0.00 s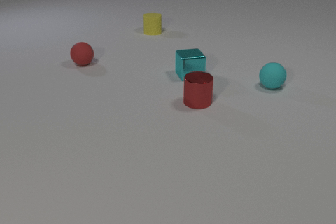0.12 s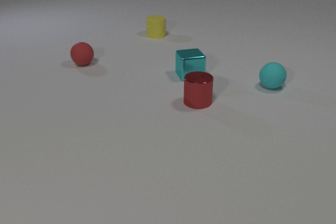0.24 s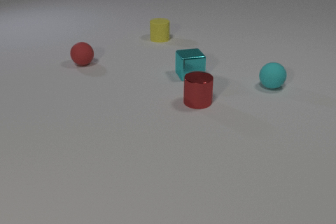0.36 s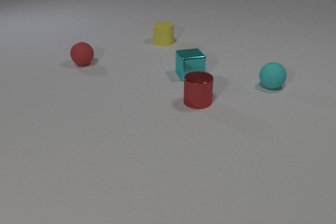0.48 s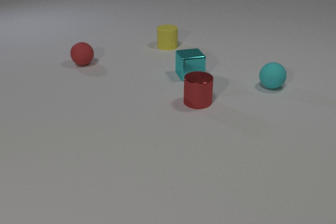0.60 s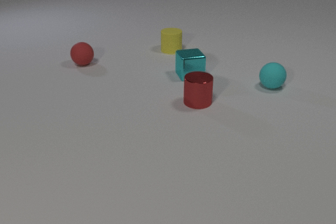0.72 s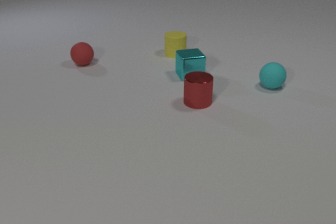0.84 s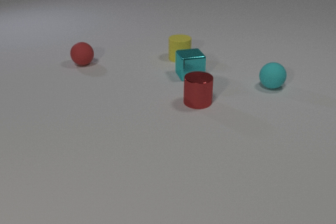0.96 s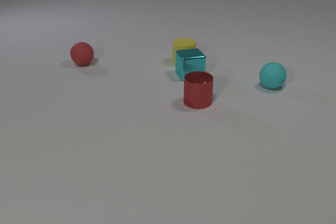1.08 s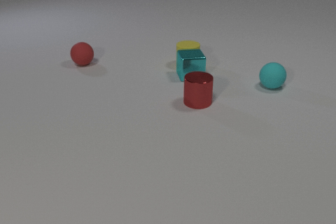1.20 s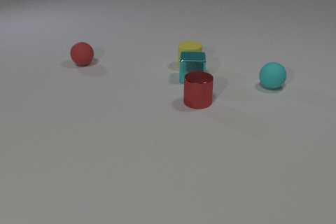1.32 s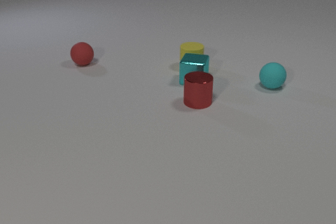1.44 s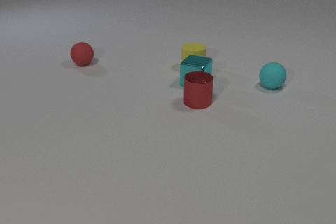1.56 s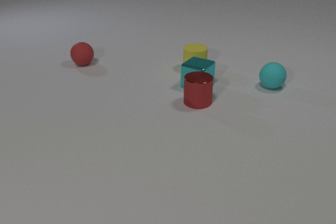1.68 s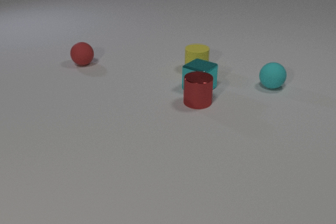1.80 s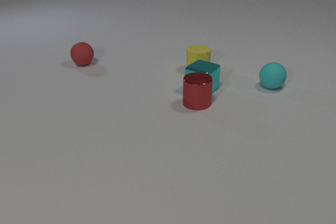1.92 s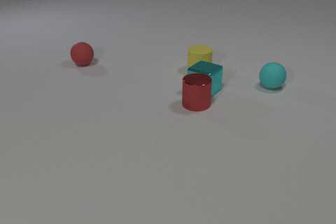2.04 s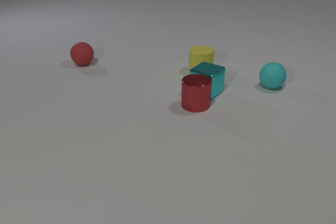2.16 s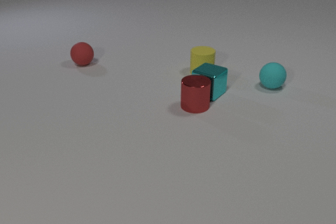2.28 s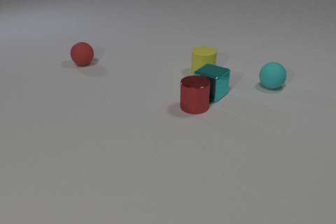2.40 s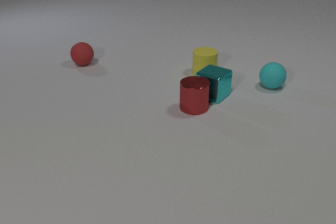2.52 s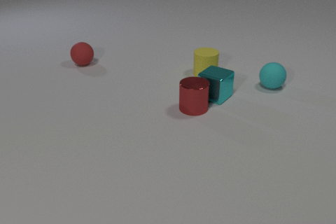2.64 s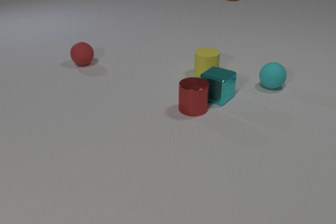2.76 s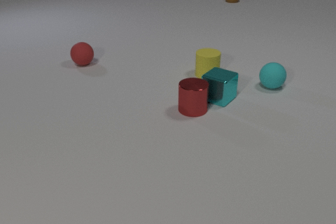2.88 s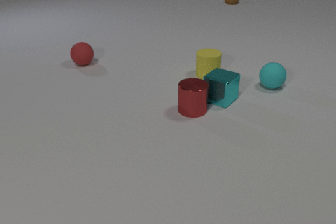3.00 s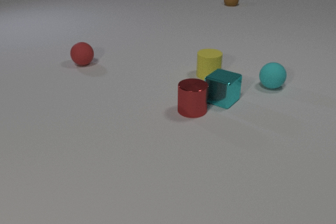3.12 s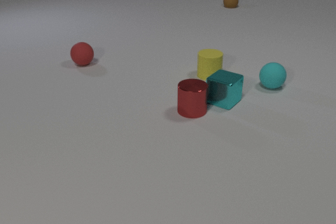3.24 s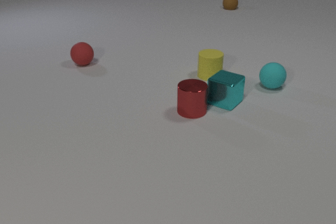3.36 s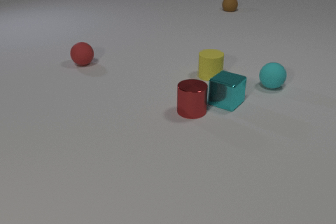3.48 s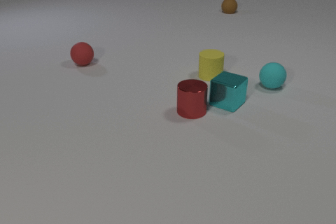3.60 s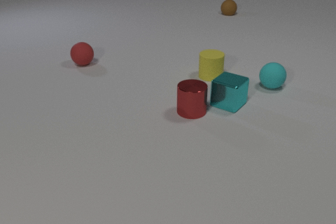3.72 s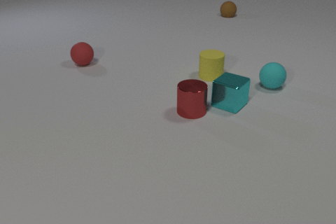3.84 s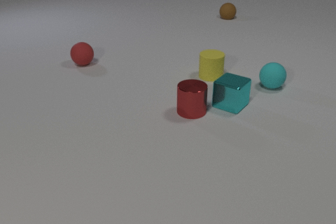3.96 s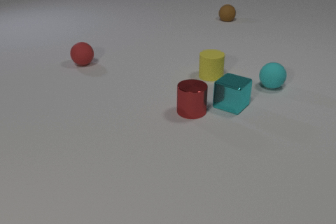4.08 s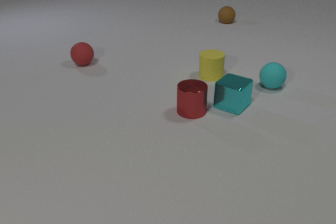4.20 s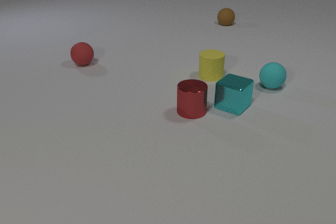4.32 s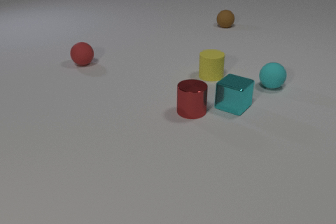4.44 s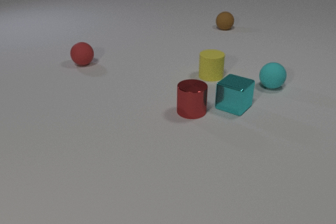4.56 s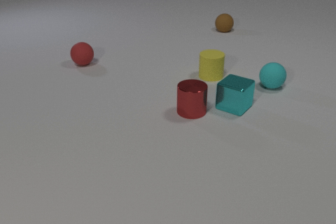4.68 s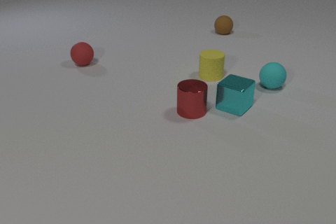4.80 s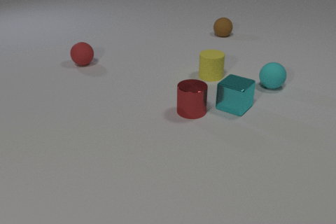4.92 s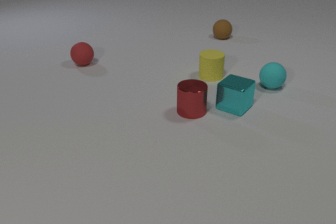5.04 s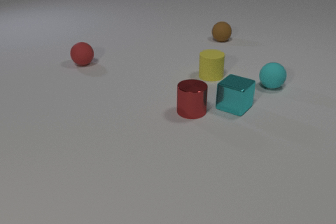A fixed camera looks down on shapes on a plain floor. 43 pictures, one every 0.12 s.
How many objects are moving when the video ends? 1.
What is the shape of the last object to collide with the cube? cylinder.
Are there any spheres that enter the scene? yes.
0.00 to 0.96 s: The yellow rubber cylinder slides toward the camera.
0.96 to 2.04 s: The yellow rubber cylinder slides toward the camera and to the right. The cyan metal cube slides toward the camera and to the right, spins clockwise seen from above by about 45 degrees, its near face sliding to the left. The red metal cylinder slides toward the camera. The yellow rubber cylinder and the cyan metal cube collide. The cyan metal cube and the red metal cylinder collide.
2.04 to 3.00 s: The yellow rubber cylinder slides to the right and toward the camera. The cyan metal cube slides toward the camera and to the right. The red metal cylinder slides toward the camera. The brown rubber sphere comes in at the top edge, rolls toward the camera.
3.00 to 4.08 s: The cyan metal cube slides to the right and toward the camera. The brown rubber sphere rolls toward the camera.
4.08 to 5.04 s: The brown rubber sphere rolls toward the camera.
